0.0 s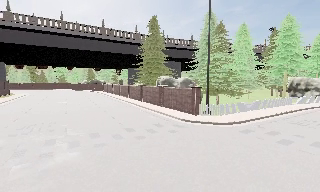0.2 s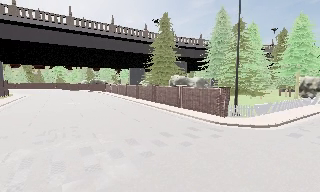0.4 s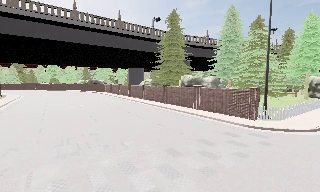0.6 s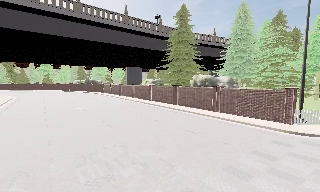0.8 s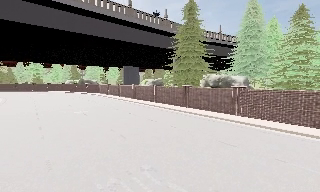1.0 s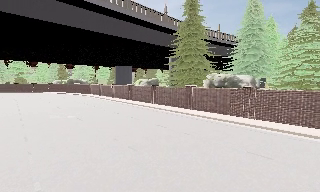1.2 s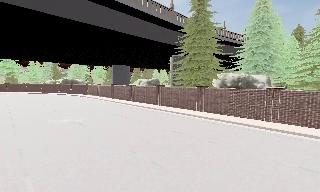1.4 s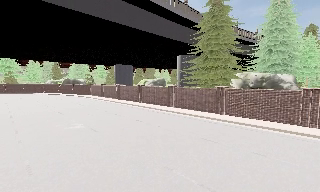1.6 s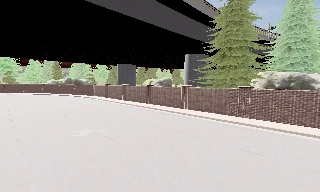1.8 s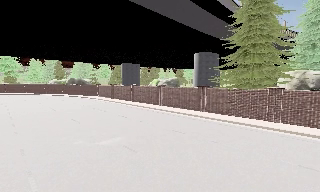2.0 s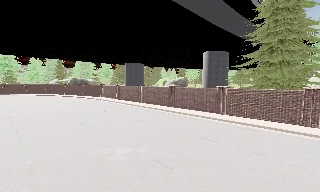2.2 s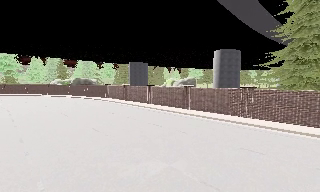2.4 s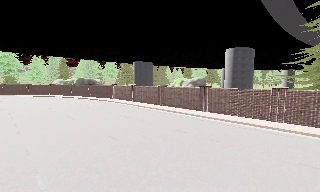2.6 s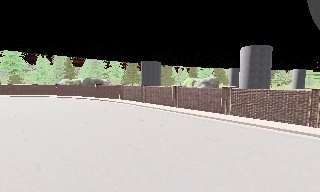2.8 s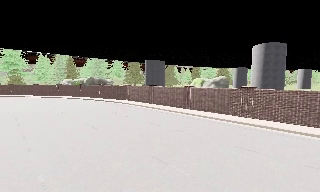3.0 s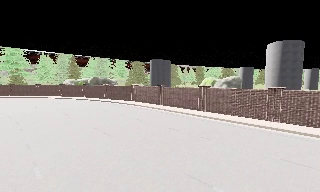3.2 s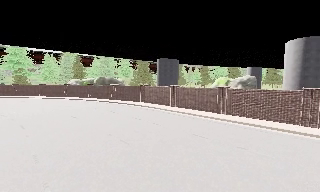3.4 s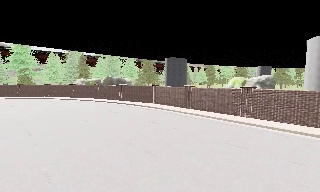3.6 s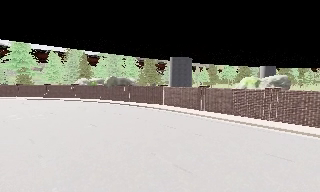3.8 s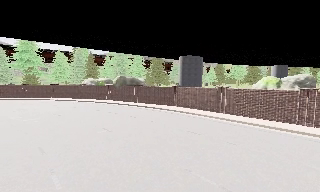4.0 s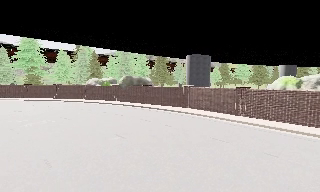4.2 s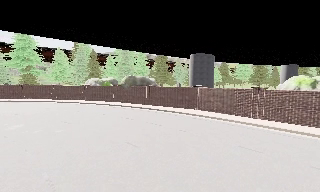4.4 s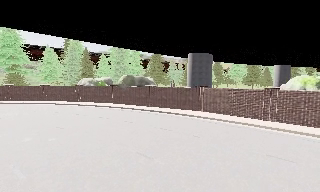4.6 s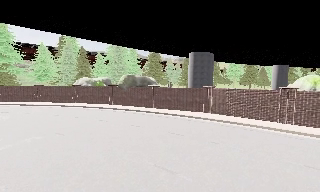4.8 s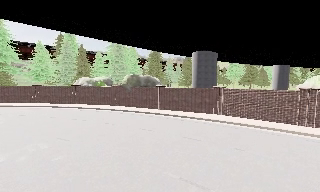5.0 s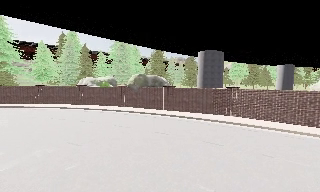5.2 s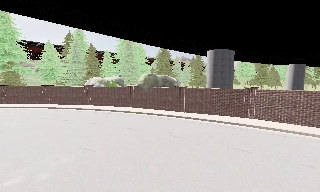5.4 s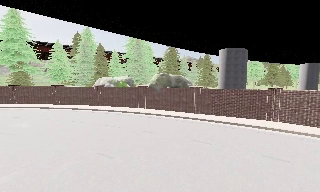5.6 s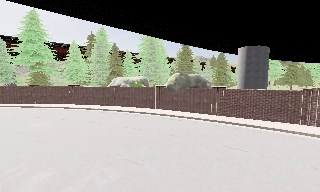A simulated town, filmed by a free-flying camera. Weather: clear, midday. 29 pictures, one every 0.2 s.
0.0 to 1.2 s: The camera pans to its right, which is clockwise from overhead, by about 15 degrees. It travels to its left and forward, about 15 m, so close, fixed things drift to the right.
1.2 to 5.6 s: The camera travels to its left and forward, about 35 m, so close, fixed things drift to the right. It loses speed.
The film runs backward here.
